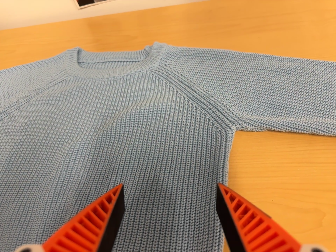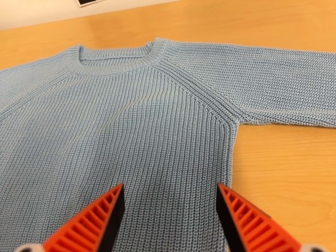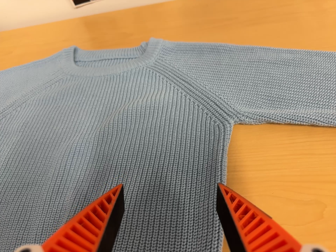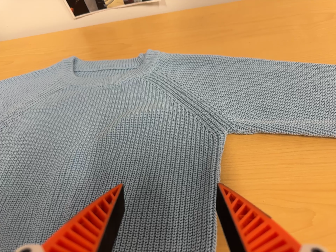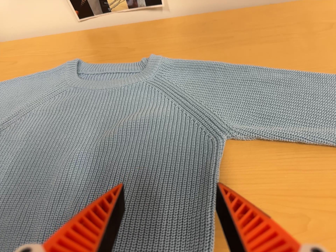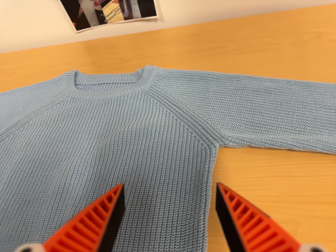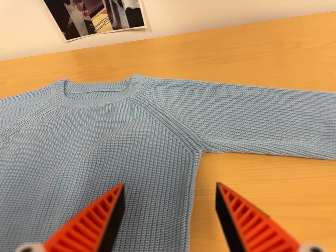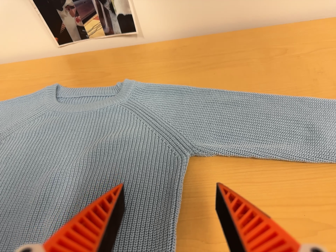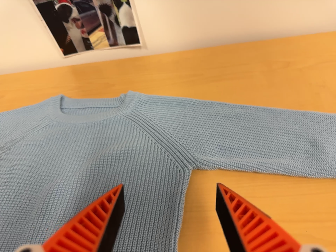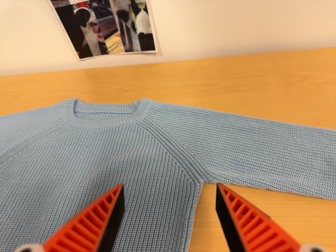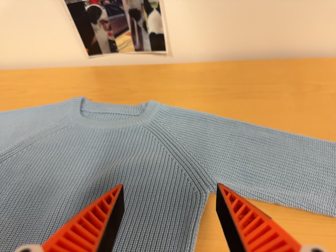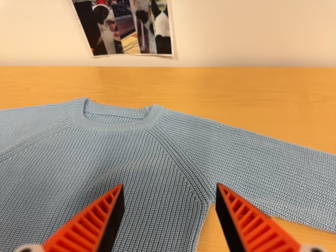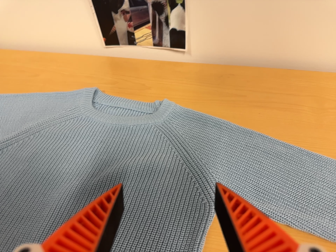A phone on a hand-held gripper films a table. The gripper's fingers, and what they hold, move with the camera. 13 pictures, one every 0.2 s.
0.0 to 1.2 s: The camera travels backward, about 5 cm, so what stands in front gets smaller.
1.2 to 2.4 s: The camera travels toward the top of its view, about 5 cm, so close, fixed things drift downward. It rolls about its line of sight by about 15 degrees, and the scene rotates clockwise.
The film runs backward here.
